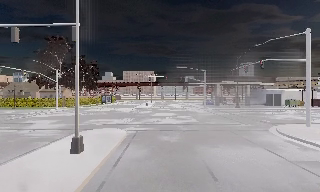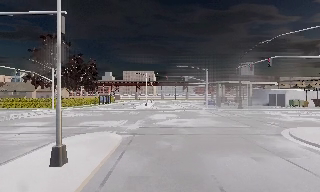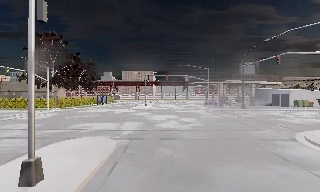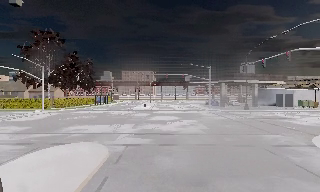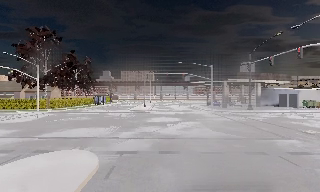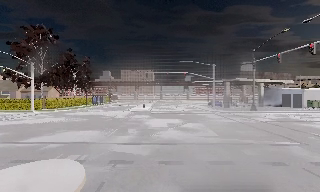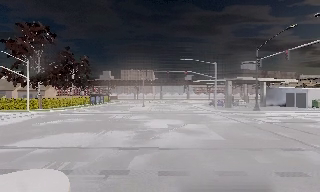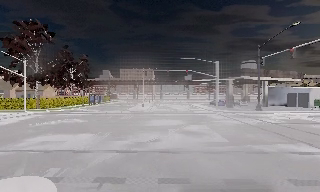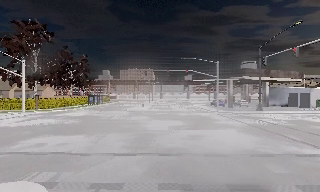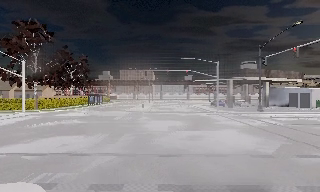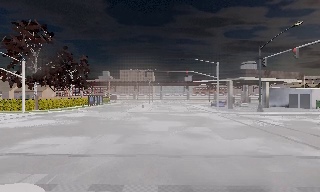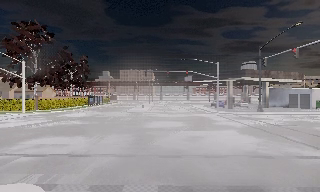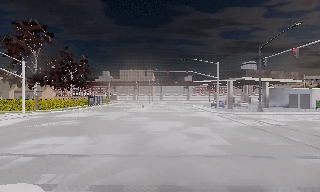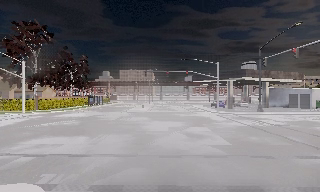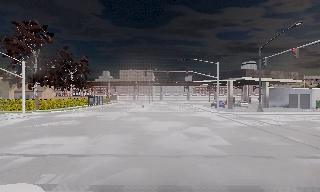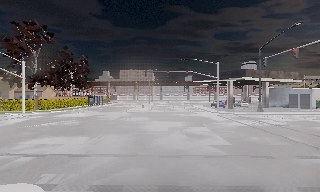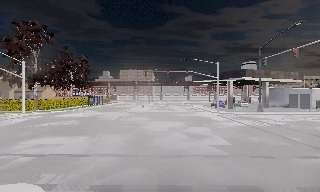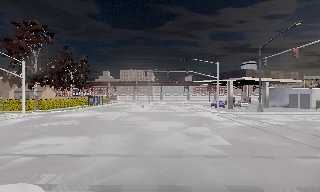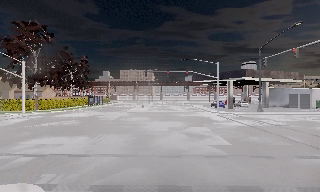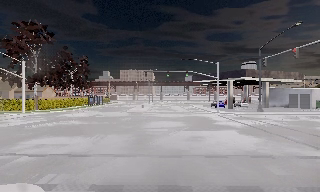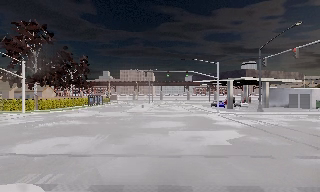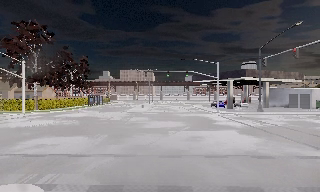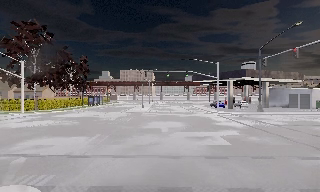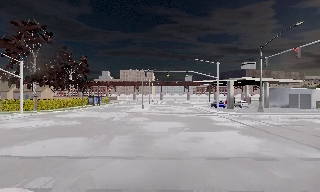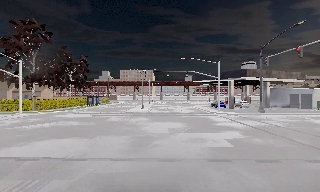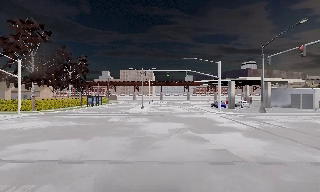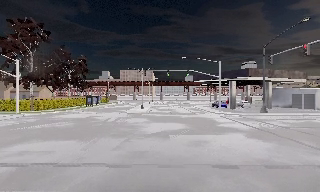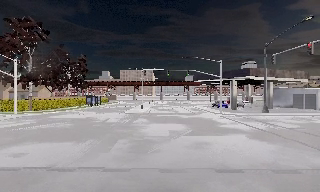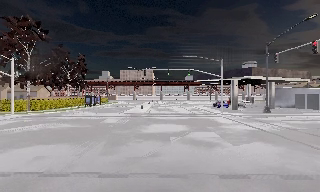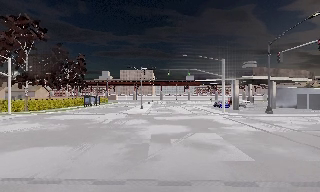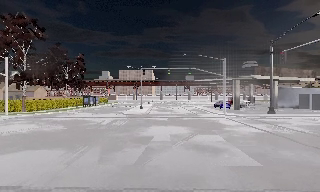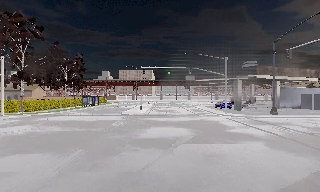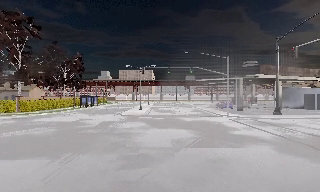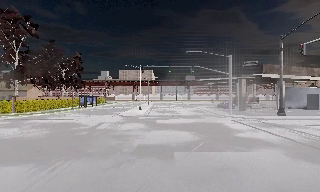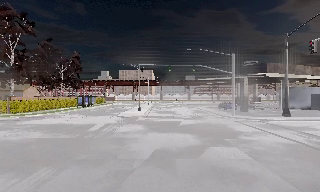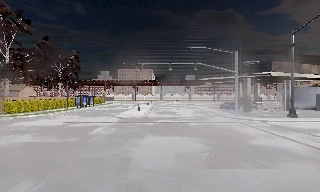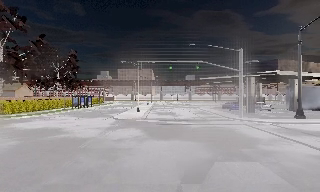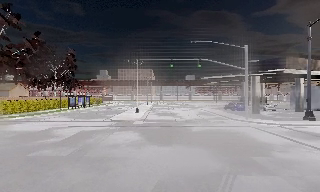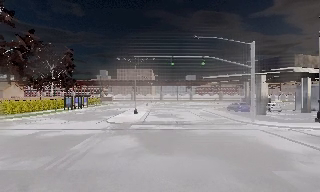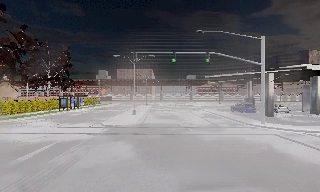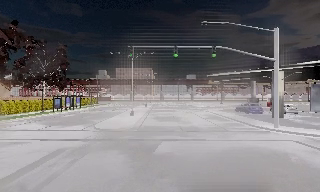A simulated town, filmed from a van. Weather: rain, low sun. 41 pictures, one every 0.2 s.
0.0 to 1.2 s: The camera travels forward, about 7 m, so what stands in front looms larger.
1.2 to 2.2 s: The camera travels forward, about 1 m, so what stands in front looms larger. It loses speed.
2.2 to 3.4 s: The camera keeps its place and its aim.
3.4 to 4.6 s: The camera shifts only a little, or ends up much as it began.
4.6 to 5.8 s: The camera travels forward, about 2 m, so what stands in front looms larger.
5.8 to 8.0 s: The camera travels forward, about 11 m, so what stands in front looms larger. It gains speed.
The film runs forward here.
